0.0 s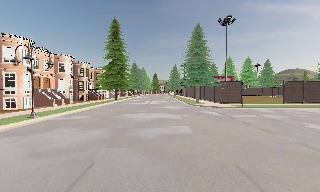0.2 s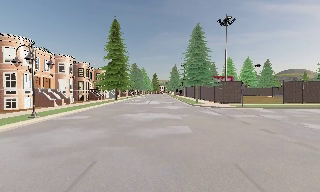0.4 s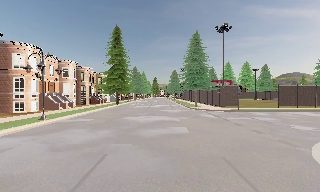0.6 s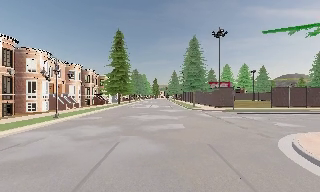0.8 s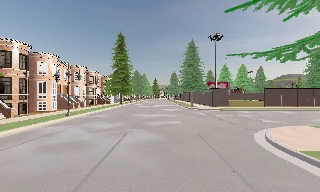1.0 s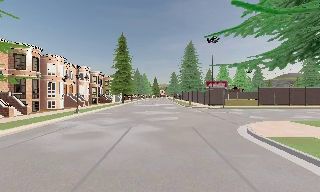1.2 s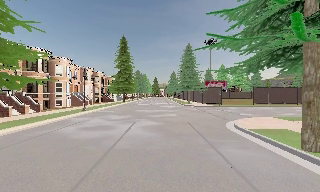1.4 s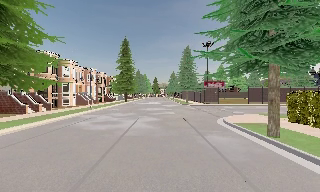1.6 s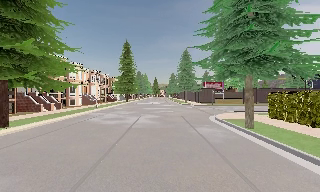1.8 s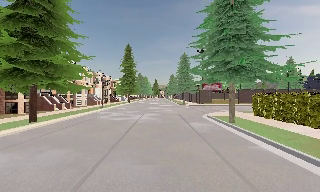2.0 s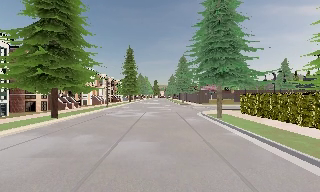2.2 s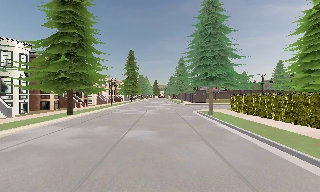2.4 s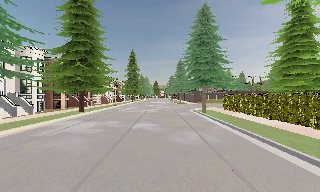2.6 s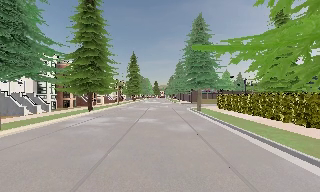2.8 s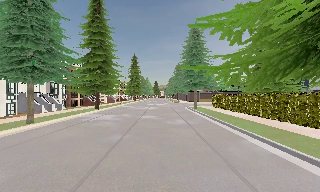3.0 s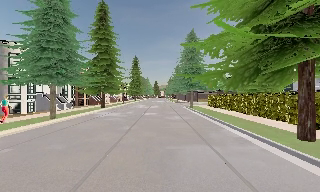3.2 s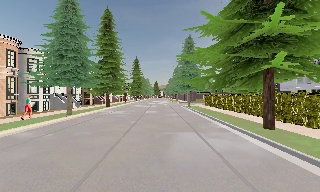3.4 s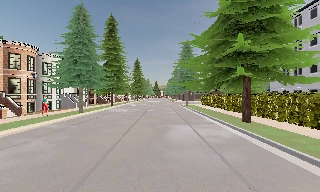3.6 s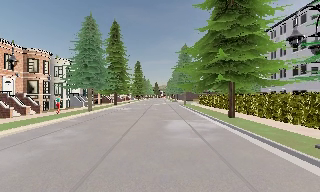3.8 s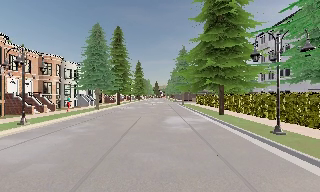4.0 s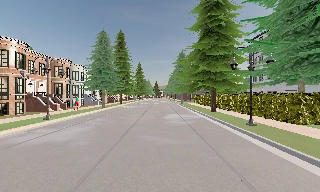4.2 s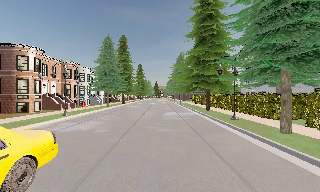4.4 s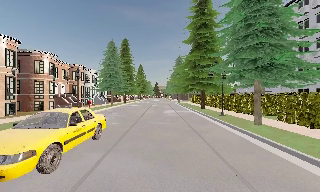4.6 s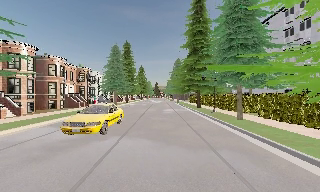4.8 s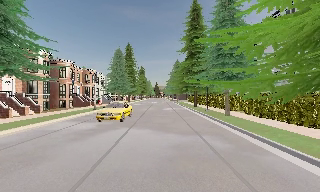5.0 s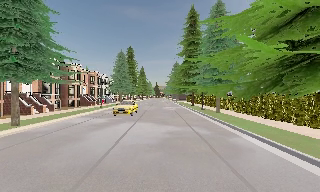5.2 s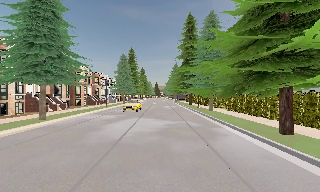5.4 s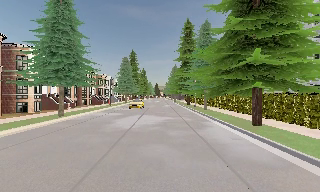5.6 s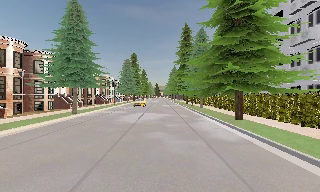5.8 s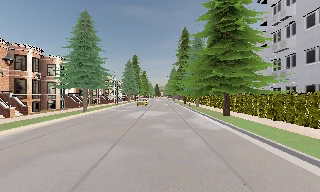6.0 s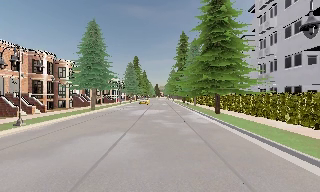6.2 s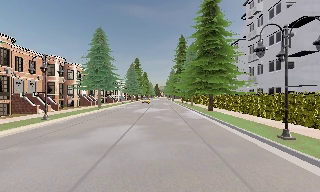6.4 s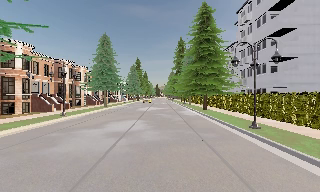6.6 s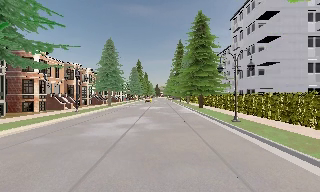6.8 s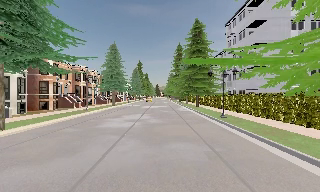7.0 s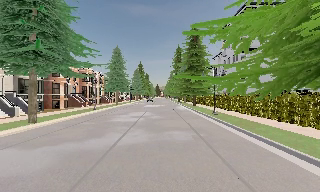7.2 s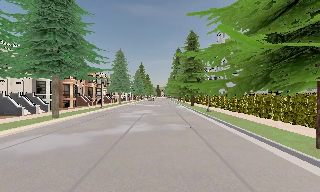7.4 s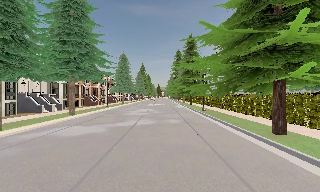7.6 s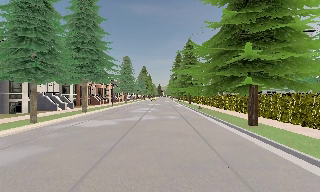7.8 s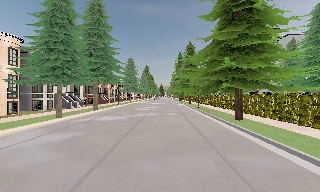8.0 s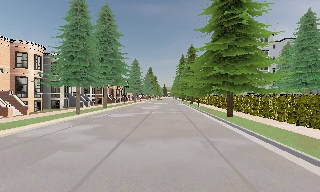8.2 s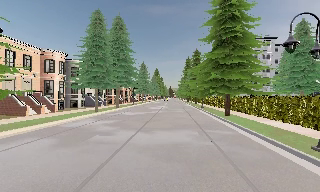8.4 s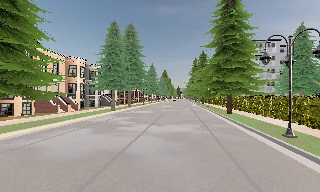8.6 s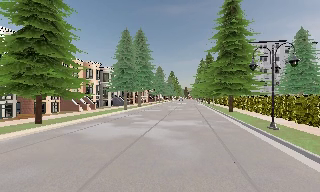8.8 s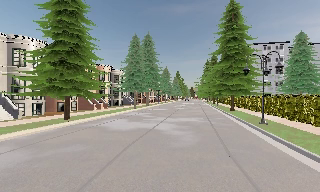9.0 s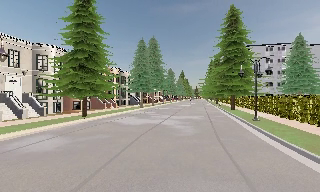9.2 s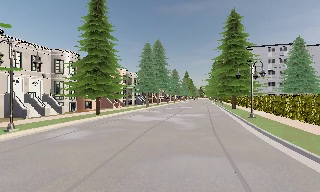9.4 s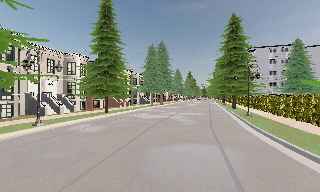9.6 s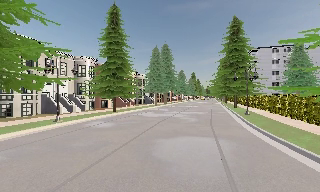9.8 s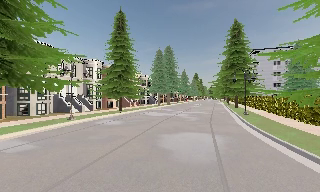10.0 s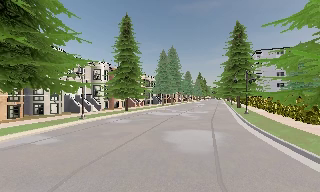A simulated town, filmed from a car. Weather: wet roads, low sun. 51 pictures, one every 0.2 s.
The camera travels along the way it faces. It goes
backward.
0.0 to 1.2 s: The camera travels backward, about 7 m, so what stands in front gets smaller. It gains speed.
1.2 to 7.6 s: The camera travels backward, about 70 m, so what stands in front gets smaller.
7.6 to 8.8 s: The camera swings to its left by about 10 degrees, and the scene slides to the right. It travels backward, about 13 m, so what stands in front gets smaller.
8.8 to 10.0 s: The camera travels backward, about 8 m, so what stands in front gets smaller. It loses speed.
The film runs backward here.
